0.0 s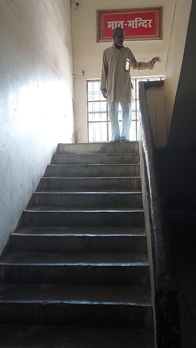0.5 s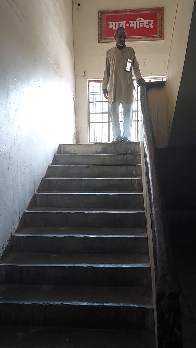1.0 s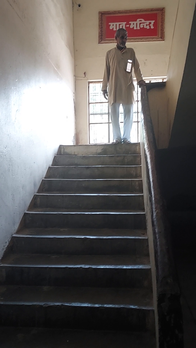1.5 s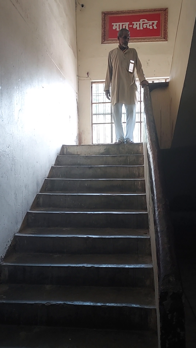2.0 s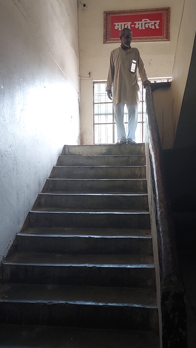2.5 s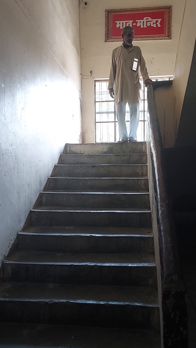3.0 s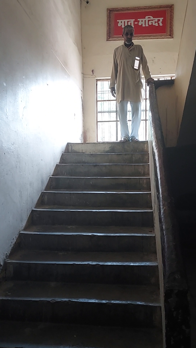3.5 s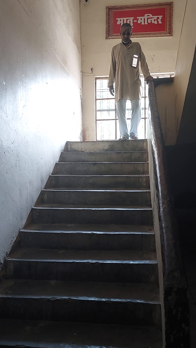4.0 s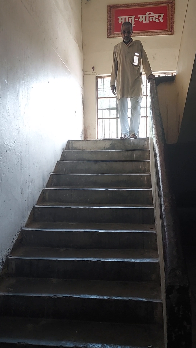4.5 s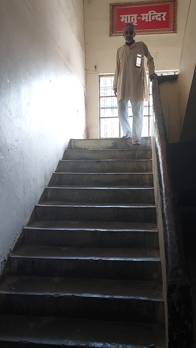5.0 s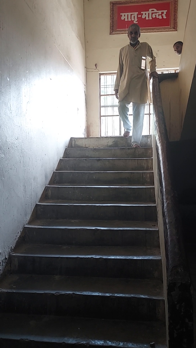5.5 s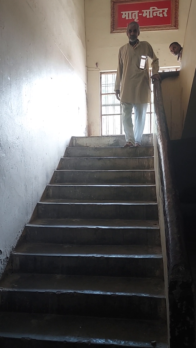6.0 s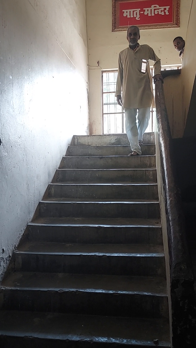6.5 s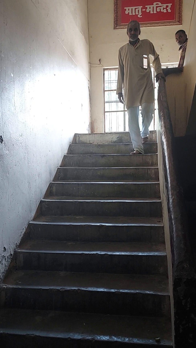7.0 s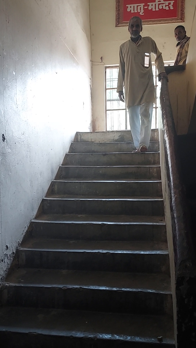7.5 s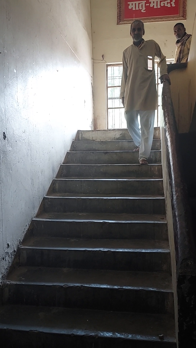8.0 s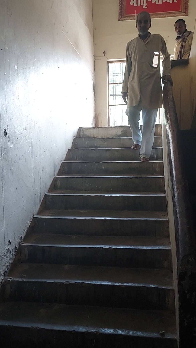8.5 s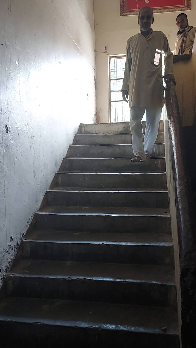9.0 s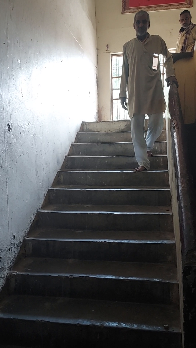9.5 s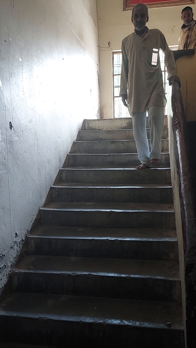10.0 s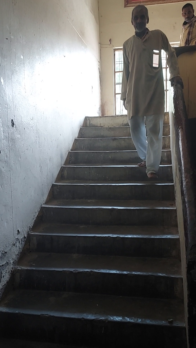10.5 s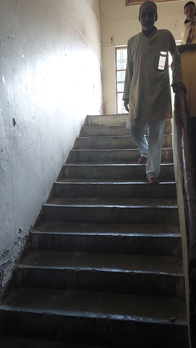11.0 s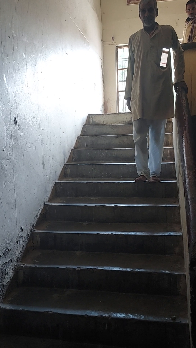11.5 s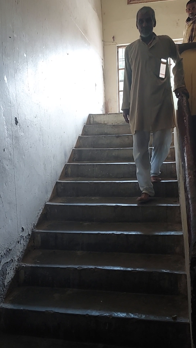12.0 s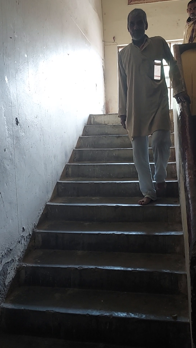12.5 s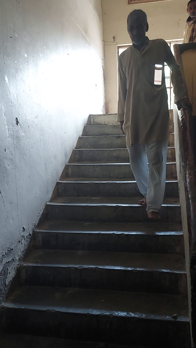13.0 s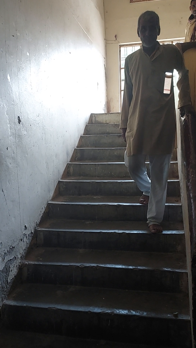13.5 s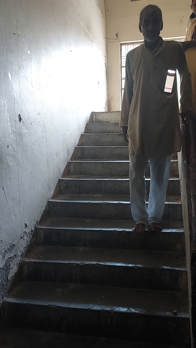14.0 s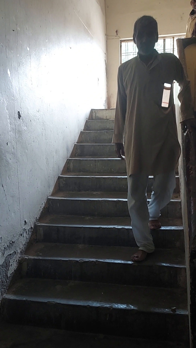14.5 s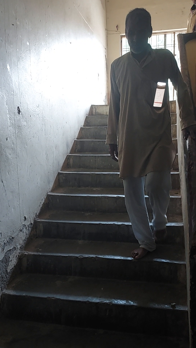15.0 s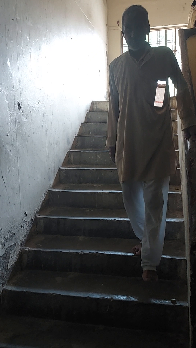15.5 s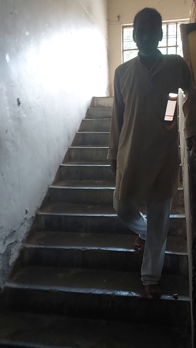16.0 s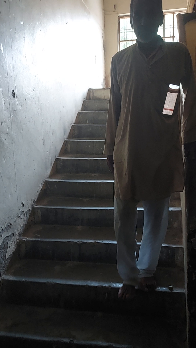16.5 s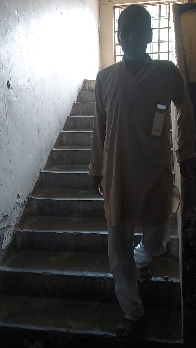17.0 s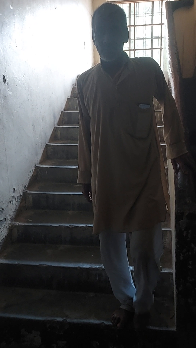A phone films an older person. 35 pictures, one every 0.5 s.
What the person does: Going down stairs.
